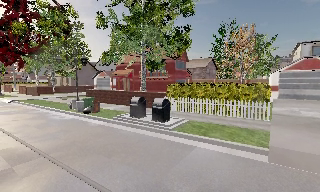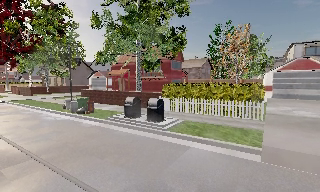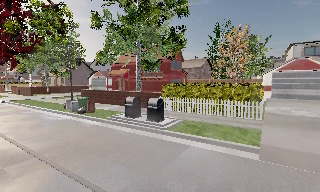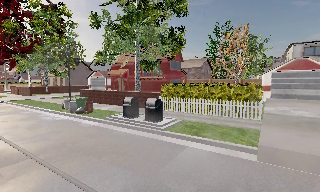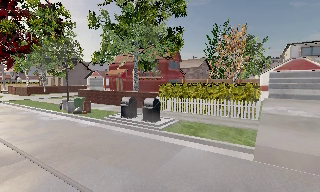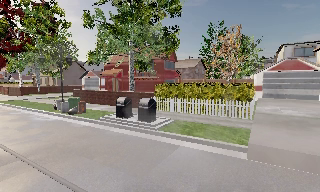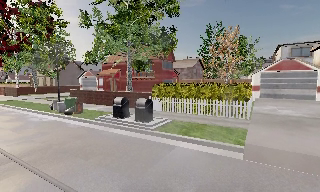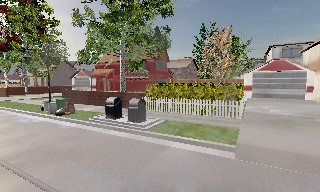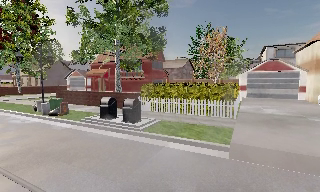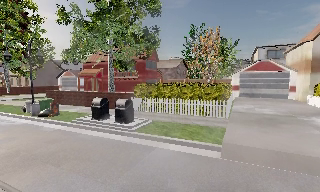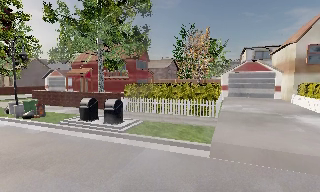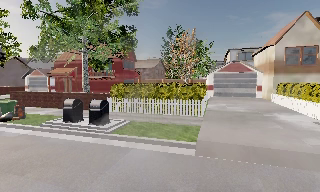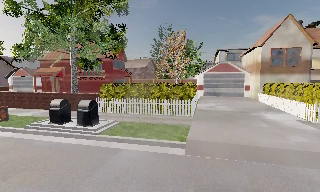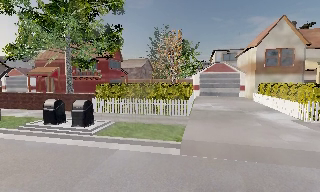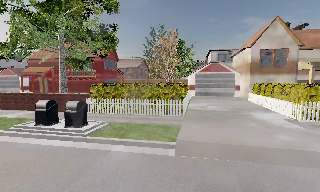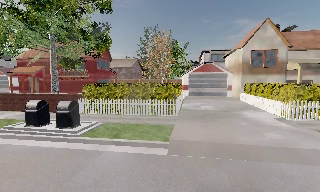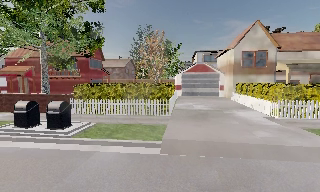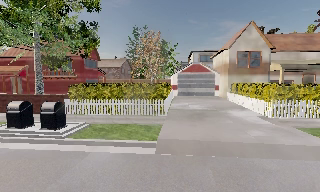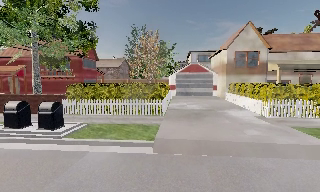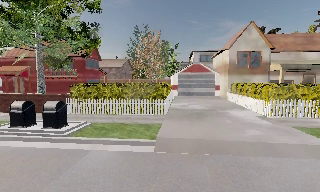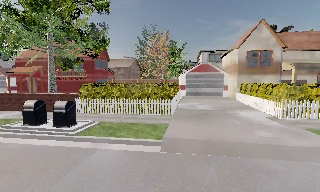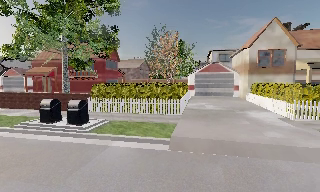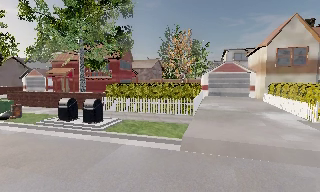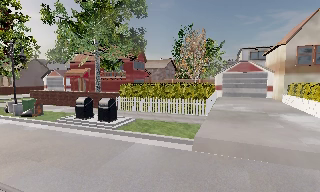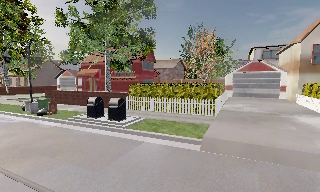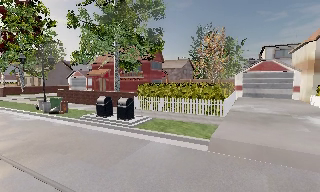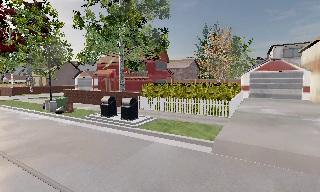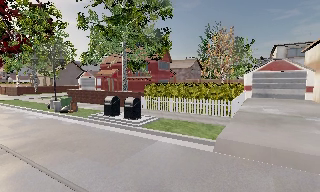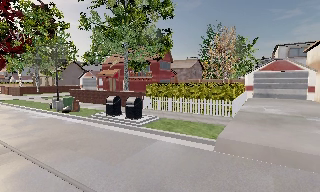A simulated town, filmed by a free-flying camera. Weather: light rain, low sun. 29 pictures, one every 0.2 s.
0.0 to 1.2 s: The camera shifts only a little, or ends up much as it began.
1.2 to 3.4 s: The camera pans to its right, which is clockwise from overhead, by about 25 degrees. It travels to its right, about 0.5 m, so close, fixed things drift to the left.
3.4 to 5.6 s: The camera pans to its left, which is counterclockwise from overhead, by about 25 degrees. It travels backward, about 0.5 m, so what stands in front gets smaller.
The film runs backward here.
